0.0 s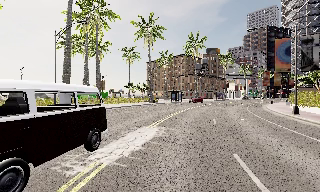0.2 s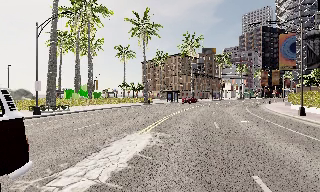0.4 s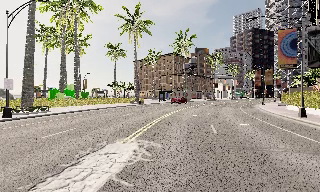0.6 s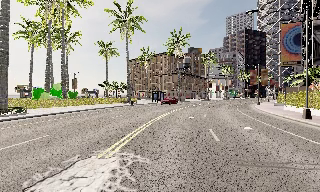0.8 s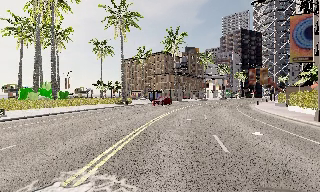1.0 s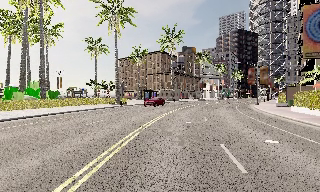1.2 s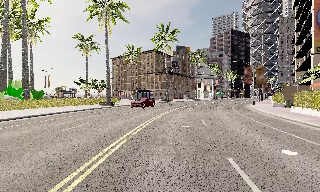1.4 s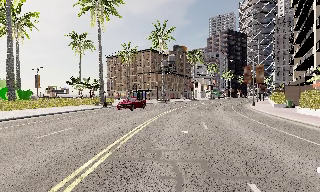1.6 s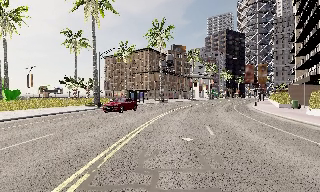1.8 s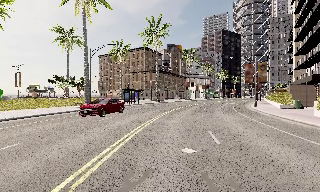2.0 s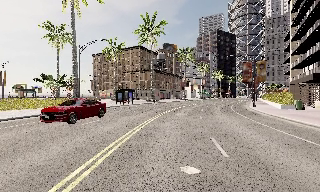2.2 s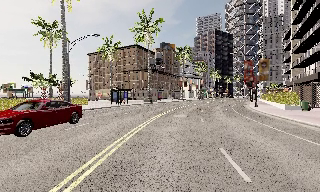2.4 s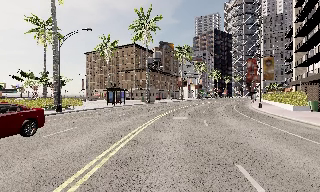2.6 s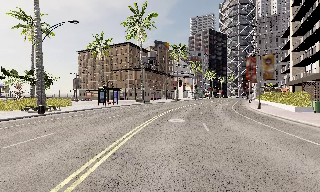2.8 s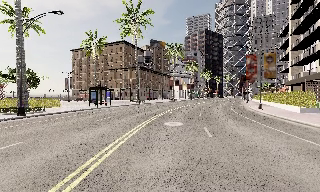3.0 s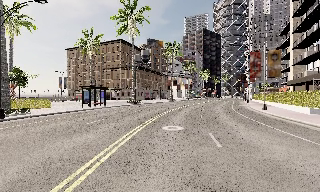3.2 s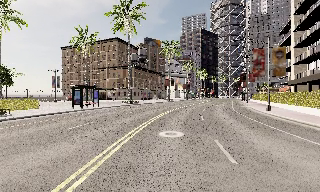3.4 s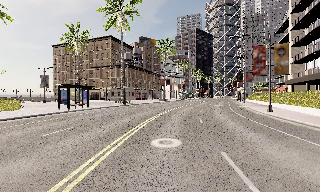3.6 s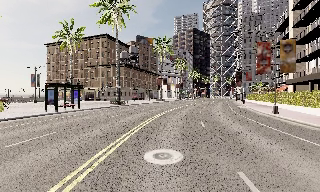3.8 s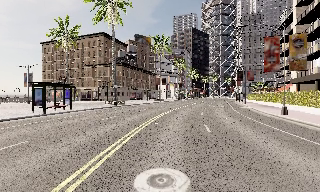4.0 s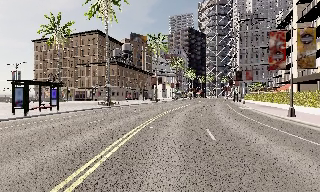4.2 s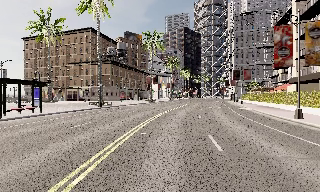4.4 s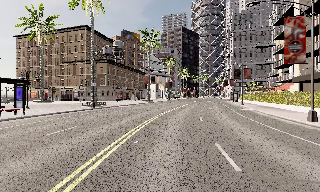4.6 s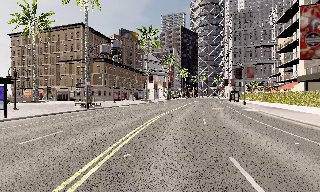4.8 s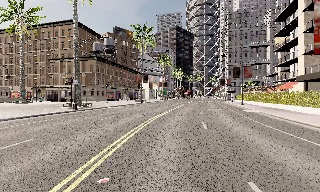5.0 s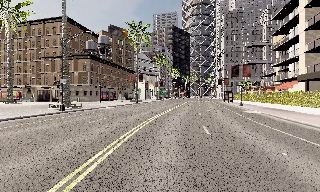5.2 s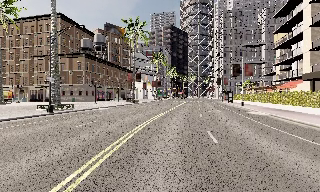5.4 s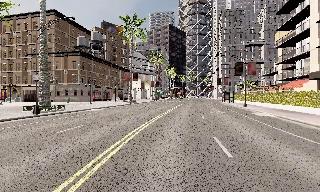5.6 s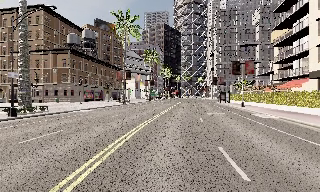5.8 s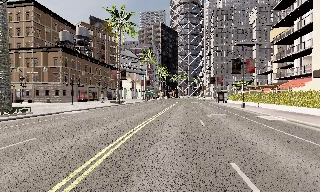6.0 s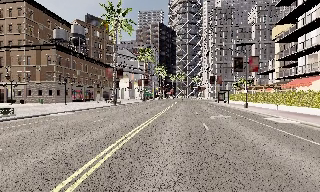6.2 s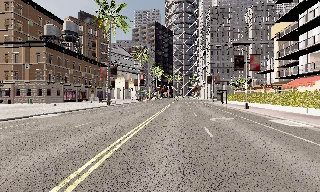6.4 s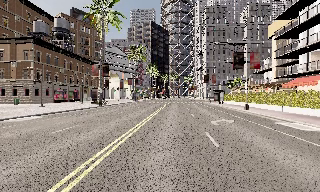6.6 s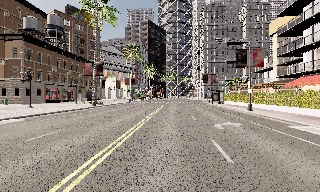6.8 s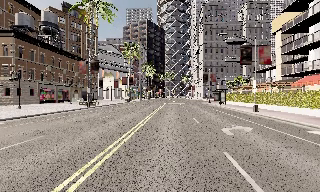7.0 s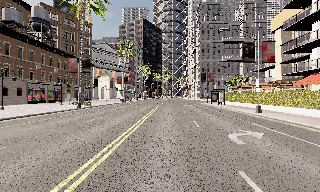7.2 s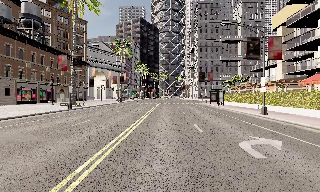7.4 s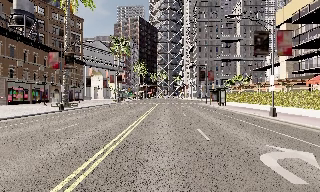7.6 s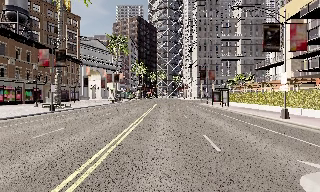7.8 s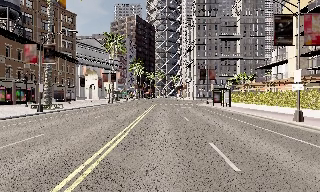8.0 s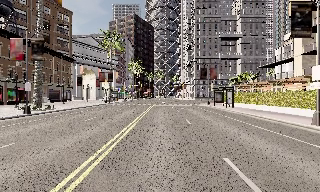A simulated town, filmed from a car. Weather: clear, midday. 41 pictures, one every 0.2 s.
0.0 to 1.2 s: The scene slides to the left, as the camera pans about 10 degrees to its right. It travels forward, about 8 m, so what stands in front looms larger.
1.2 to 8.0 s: The scene slides to the left, as the camera pans about 35 degrees to its right. It travels forward, about 45 m.
The film runs forward here.
